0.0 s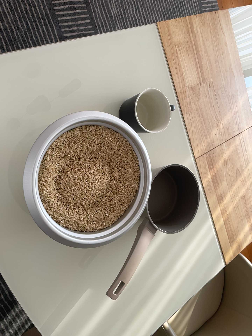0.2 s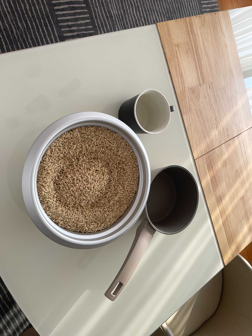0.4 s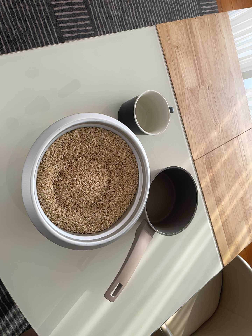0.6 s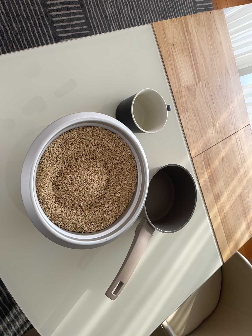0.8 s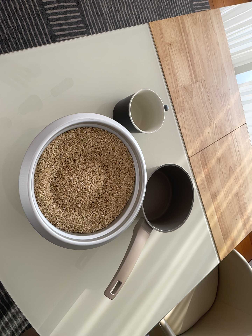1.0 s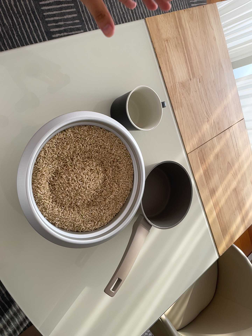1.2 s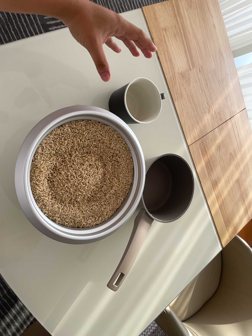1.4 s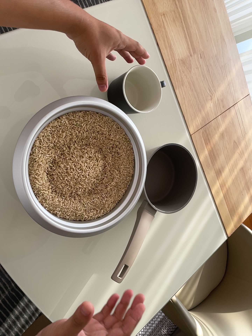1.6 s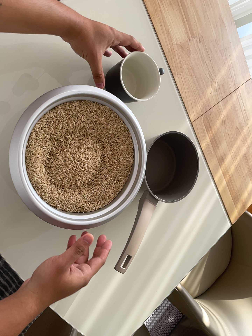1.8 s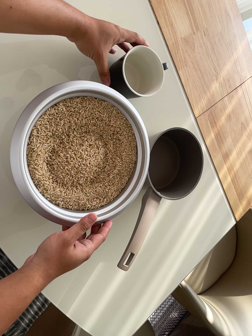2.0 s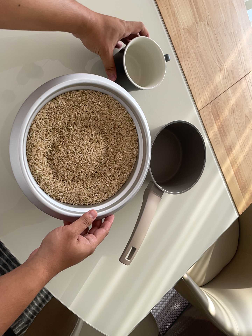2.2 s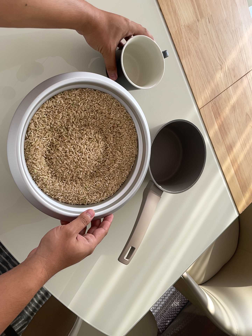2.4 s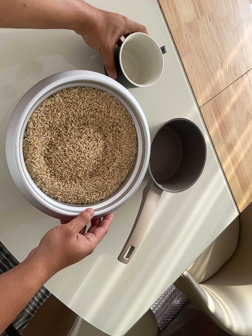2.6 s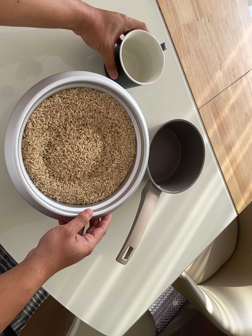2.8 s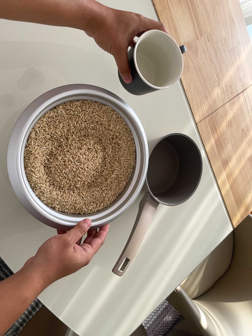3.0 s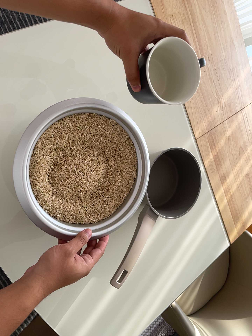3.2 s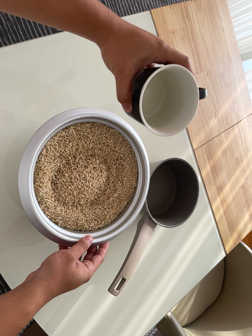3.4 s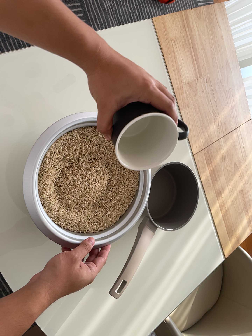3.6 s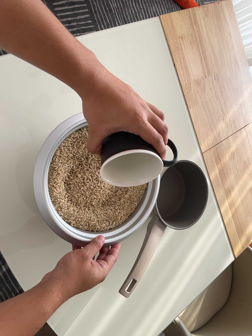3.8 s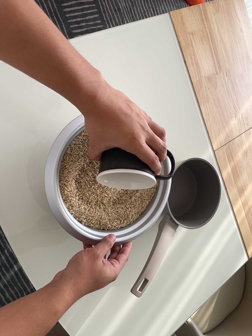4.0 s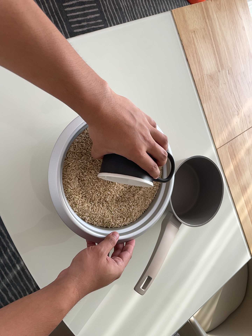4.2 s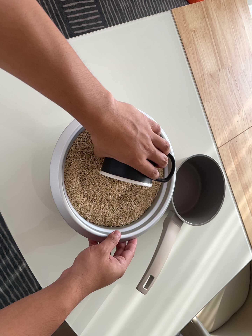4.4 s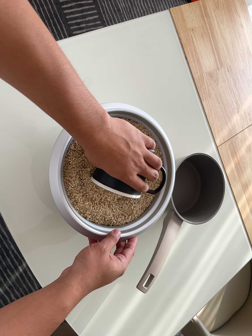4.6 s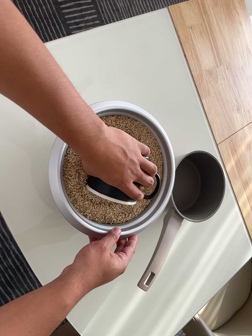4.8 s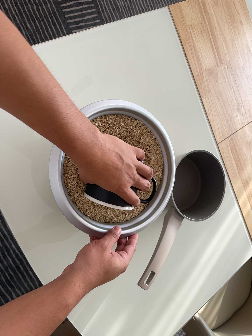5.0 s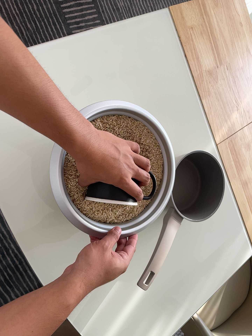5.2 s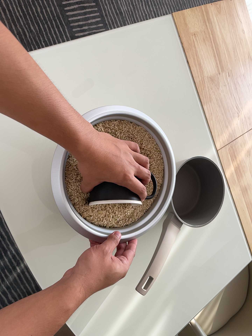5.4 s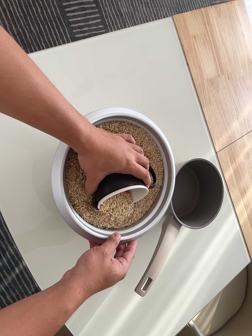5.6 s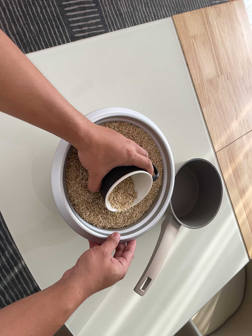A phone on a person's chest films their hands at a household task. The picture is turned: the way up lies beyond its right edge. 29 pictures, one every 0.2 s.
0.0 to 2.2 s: The camera's aim tips toward the bottom of its view by about 10 degrees, and the scene shifts upward.
2.2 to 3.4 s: The camera's aim tips toward the top of its view by about 10 degrees, and the scene shifts downward.
3.4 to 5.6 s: The camera shifts only a little, or ends up much as it began.
The film runs forward here.
